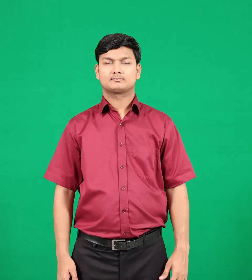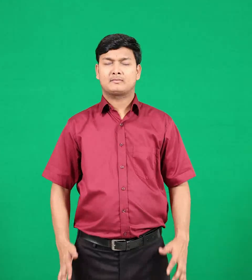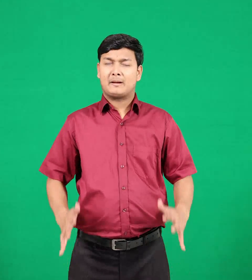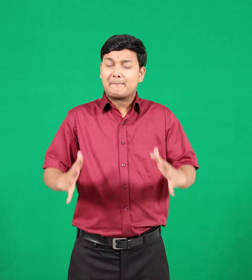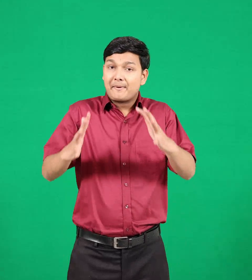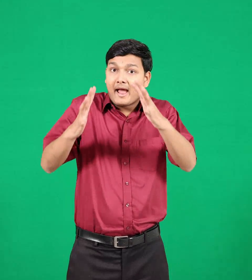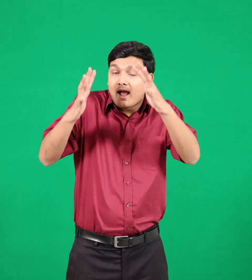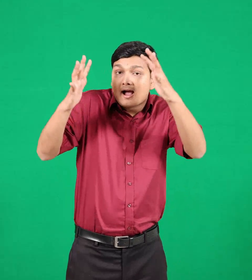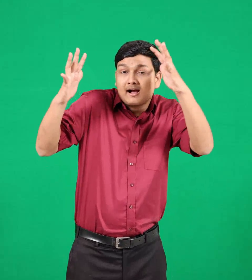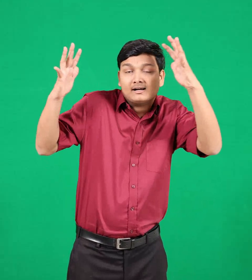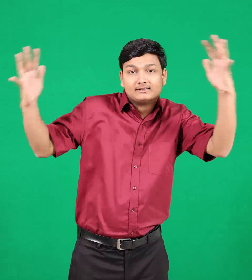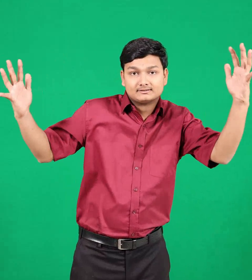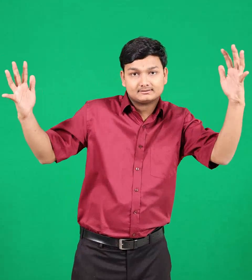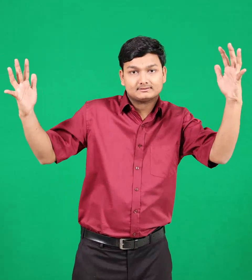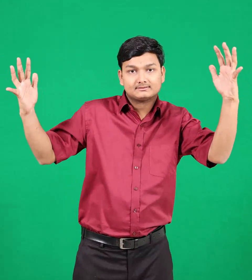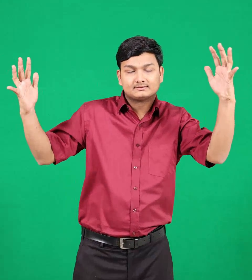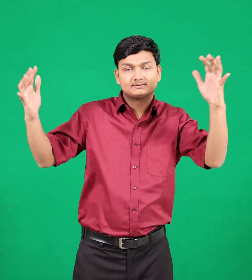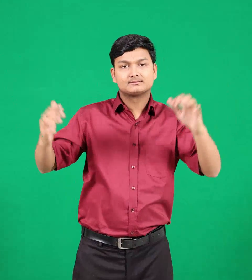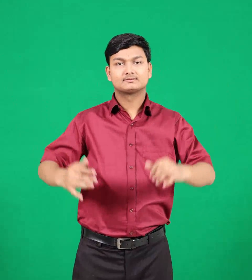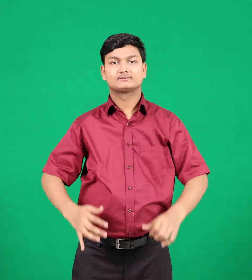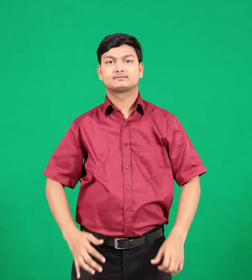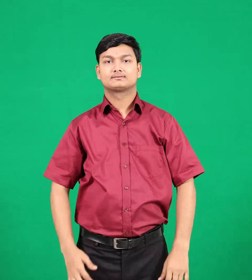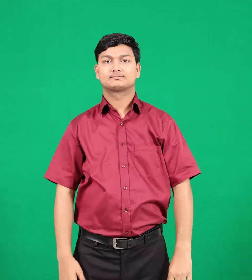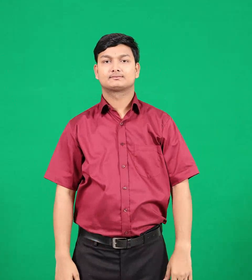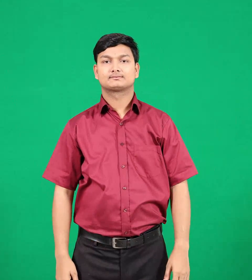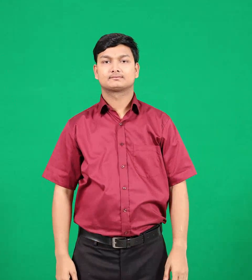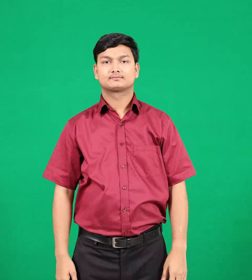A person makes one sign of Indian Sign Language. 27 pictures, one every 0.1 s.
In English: much & most
